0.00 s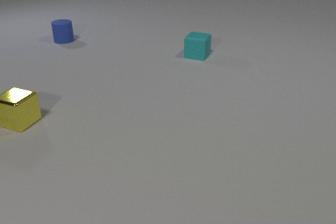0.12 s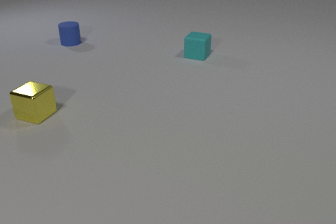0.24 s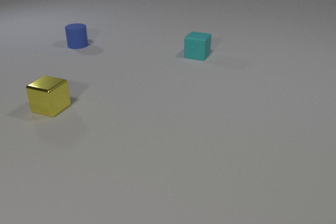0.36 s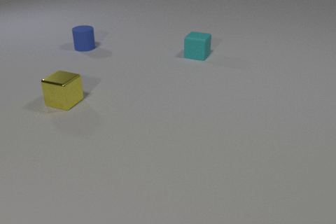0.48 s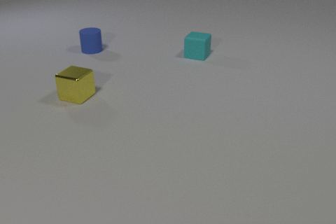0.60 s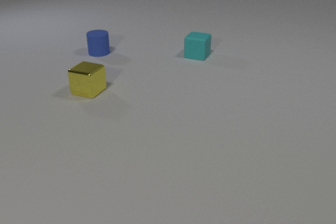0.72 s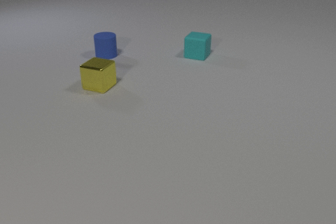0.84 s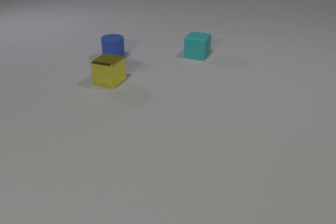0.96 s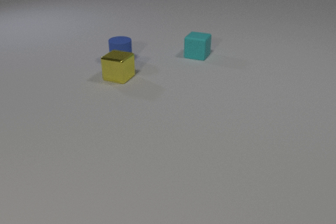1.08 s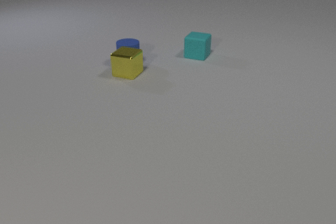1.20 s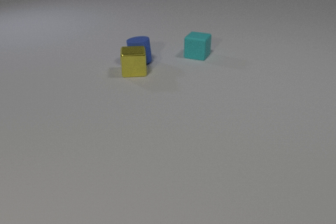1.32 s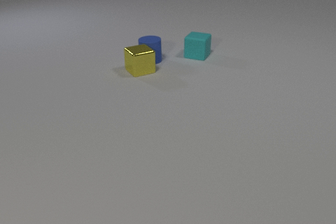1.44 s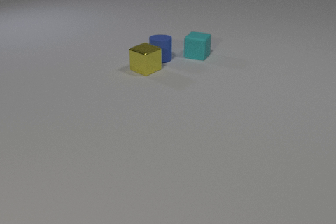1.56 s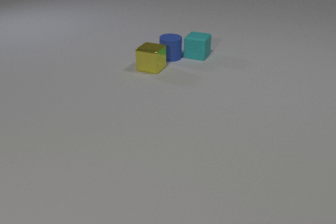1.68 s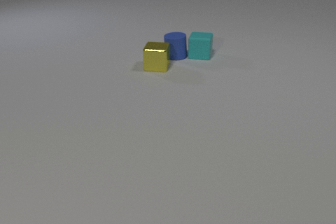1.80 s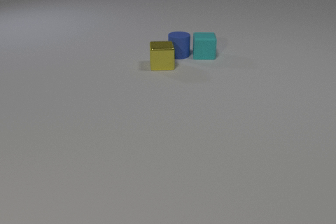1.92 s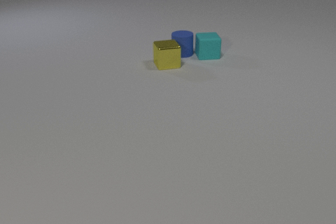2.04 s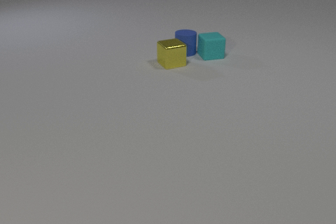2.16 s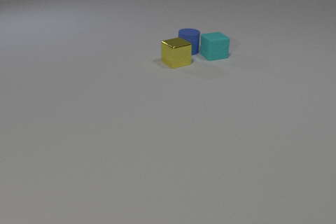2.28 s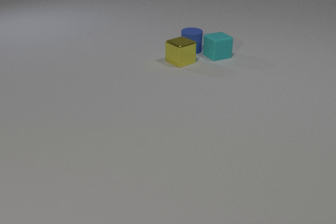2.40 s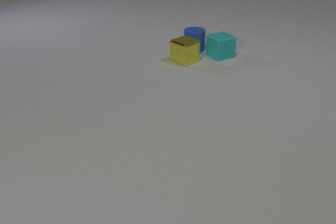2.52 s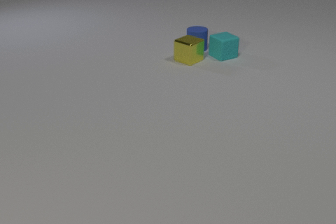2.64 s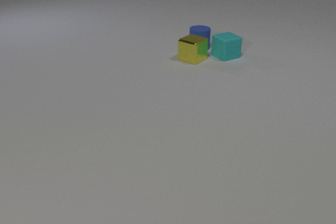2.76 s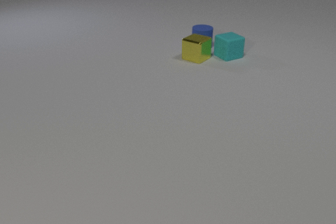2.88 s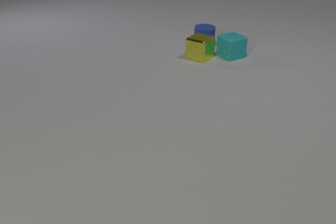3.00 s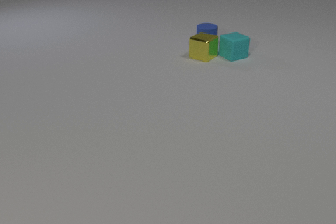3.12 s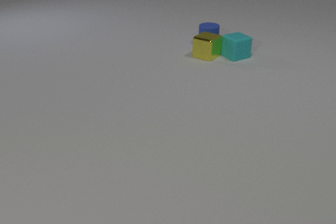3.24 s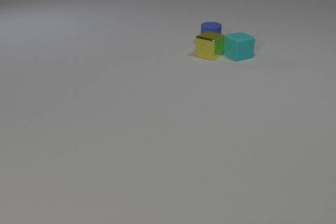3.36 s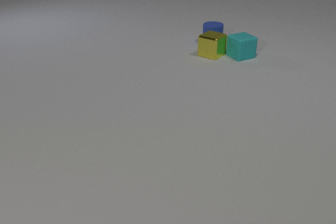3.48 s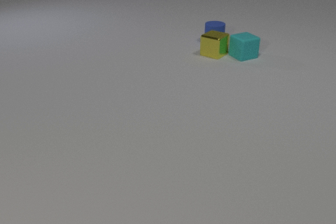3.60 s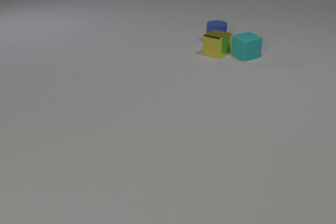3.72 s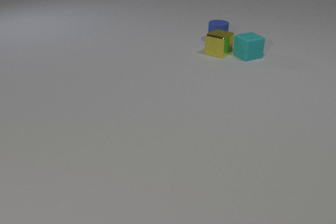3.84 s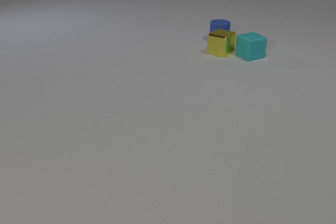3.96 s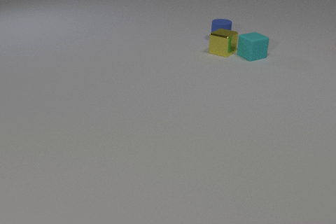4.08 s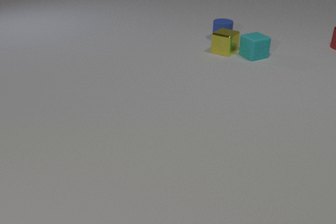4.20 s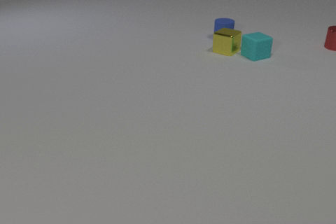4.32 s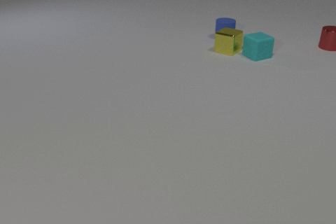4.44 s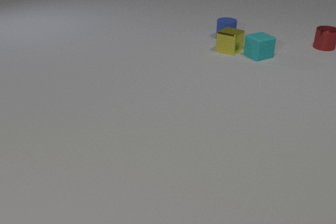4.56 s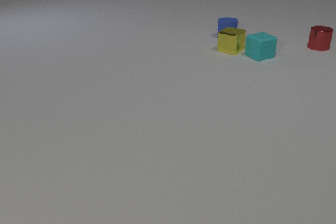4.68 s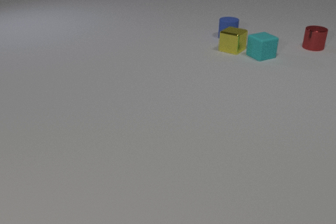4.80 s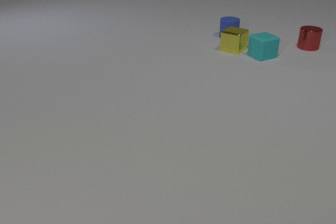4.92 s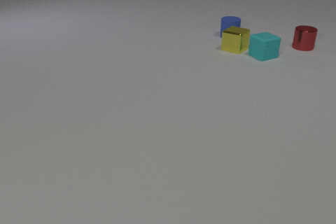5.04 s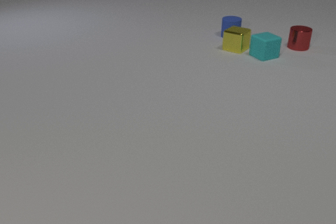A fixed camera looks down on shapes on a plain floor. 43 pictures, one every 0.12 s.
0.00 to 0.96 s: The blue rubber cylinder slides toward the camera and to the right. The yellow metal cube slides to the right and away from the camera.
0.96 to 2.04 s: The blue rubber cylinder slides to the right. The yellow metal cube slides to the right and away from the camera, spins counterclockwise seen from above by about 135 degrees, its near face sliding to the right. The cyan rubber cube slides to the right, spins counterclockwise seen from above by about 45 degrees, its near face sliding to the right. The blue rubber cylinder and the yellow metal cube collide. The blue rubber cylinder and the cyan rubber cube collide.
2.04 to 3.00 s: The blue rubber cylinder slides away from the camera and to the right. The yellow metal cube slides to the right and away from the camera, spins counterclockwise seen from above by about 30 degrees, its near face sliding to the right. The cyan rubber cube slides to the right.
3.00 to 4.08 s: The blue rubber cylinder slides away from the camera and to the right. The yellow metal cube slides to the right and away from the camera. The cyan rubber cube slides to the right. The red metal cylinder comes in at the right edge, slides to the left. The yellow metal cube and the cyan rubber cube collide.
4.08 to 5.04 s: The blue rubber cylinder slides away from the camera and to the right. The yellow metal cube slides to the right and away from the camera. The cyan rubber cube slides to the right. The red metal cylinder slides to the left.
Are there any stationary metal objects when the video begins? no.
What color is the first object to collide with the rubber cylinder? yellow.
What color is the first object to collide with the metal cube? blue.
